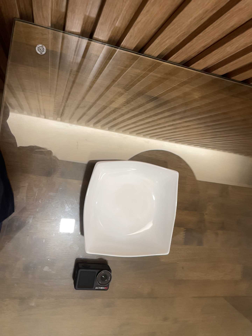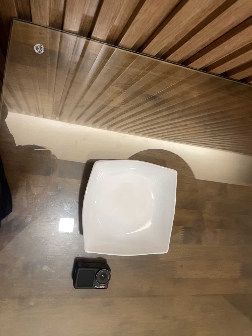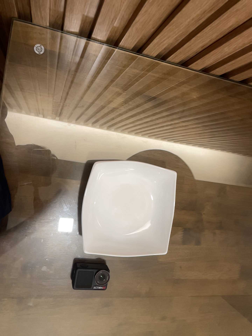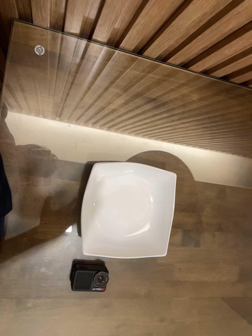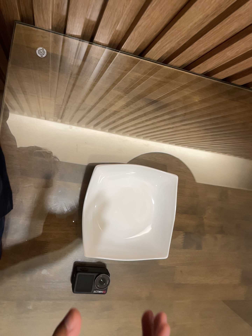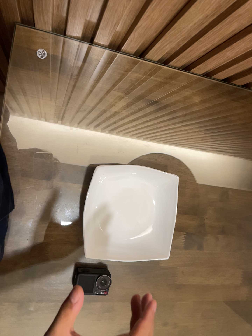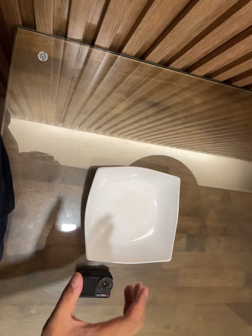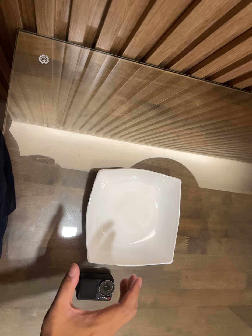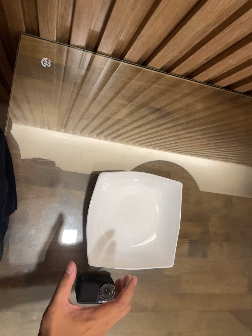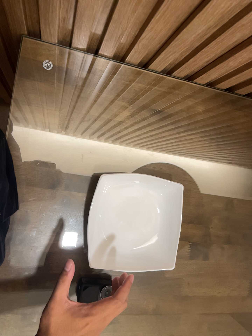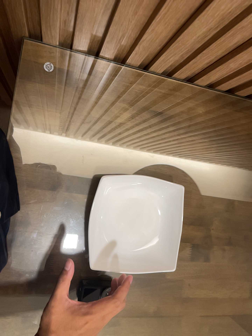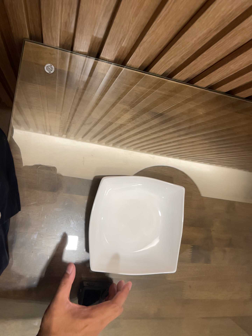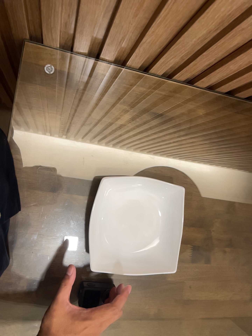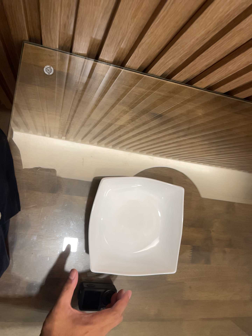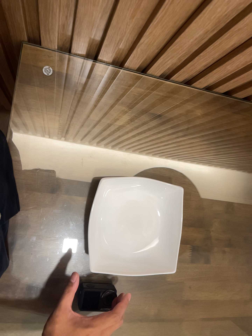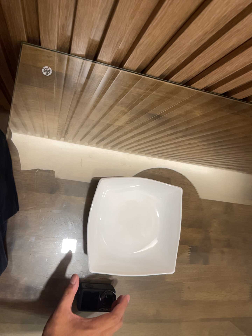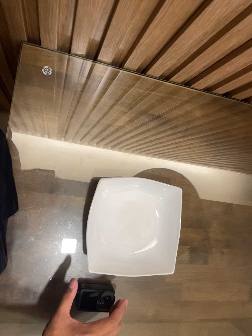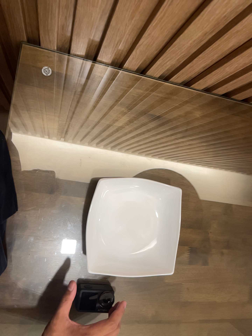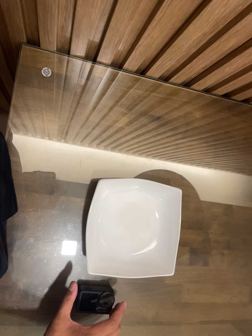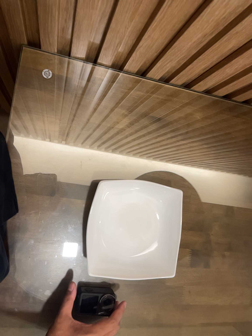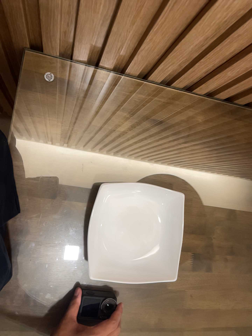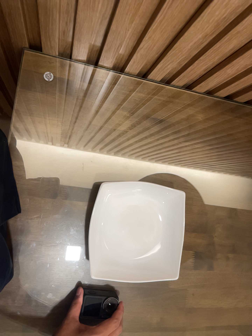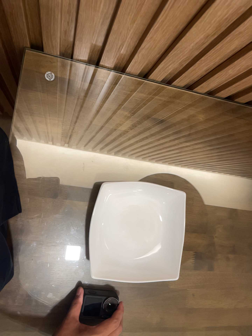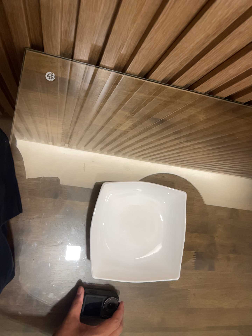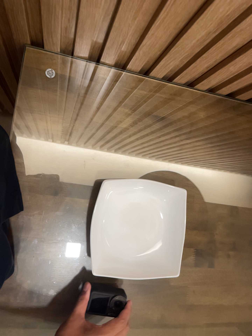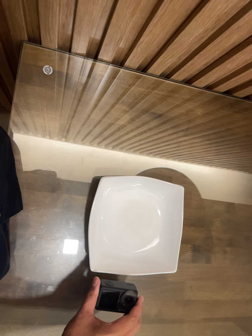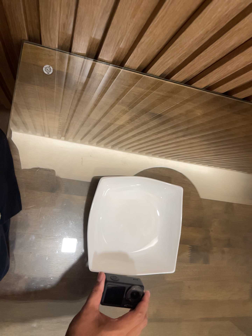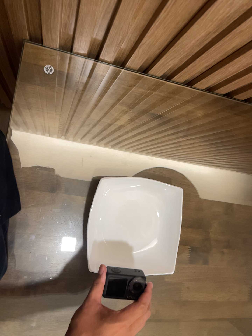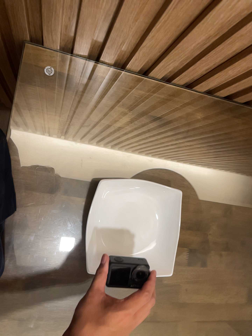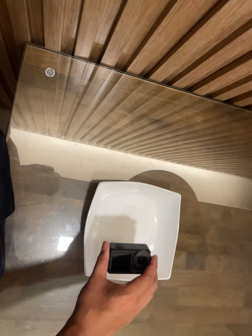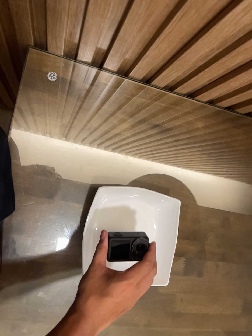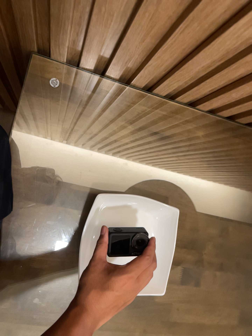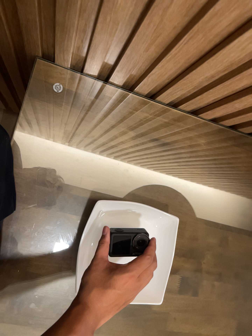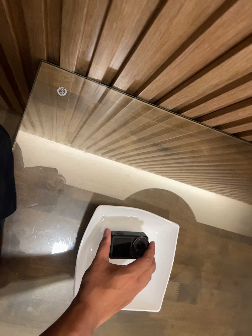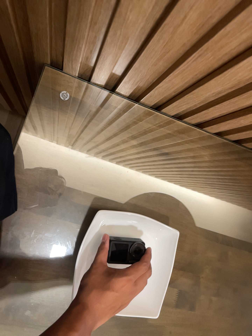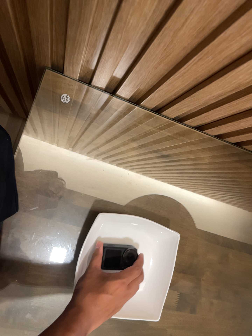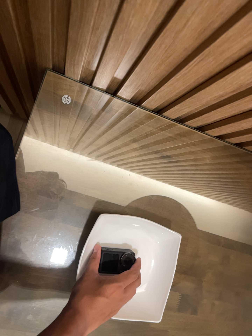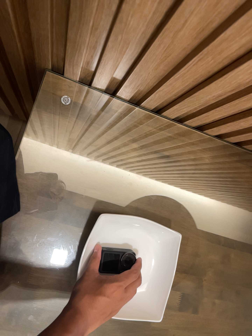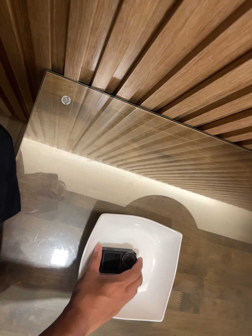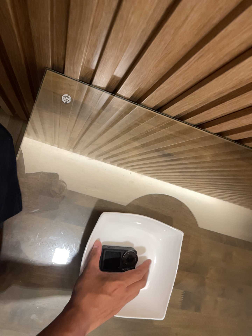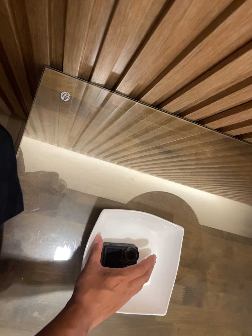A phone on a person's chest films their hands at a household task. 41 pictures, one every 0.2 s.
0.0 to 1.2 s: The camera keeps its place and its aim.
1.2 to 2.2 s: The camera shifts only a little, or ends up much as it began.
2.2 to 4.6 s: The camera shifts only a little, or ends up much as it began.
4.6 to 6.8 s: The camera travels toward the top of its view, about 5 cm, so close, fixed things drift downward. It rolls about its line of sight by about 10 degrees, and the scene rotates clockwise.
6.8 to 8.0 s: The camera keeps its place and its aim.
The film runs forward here.
